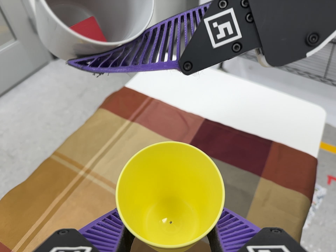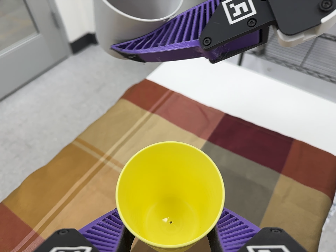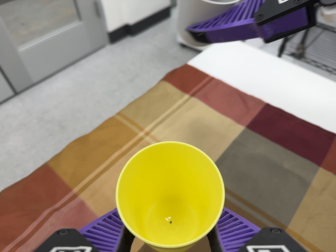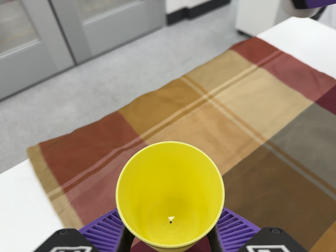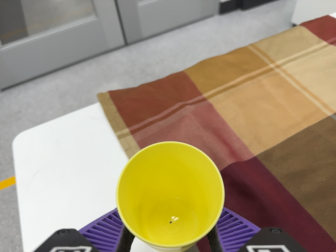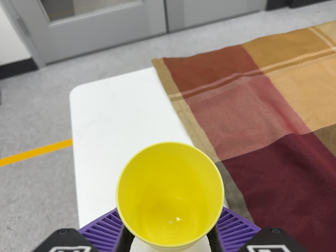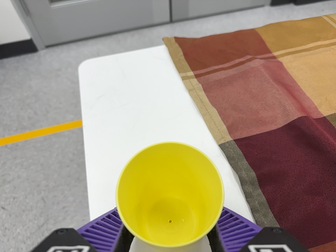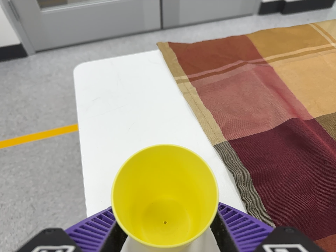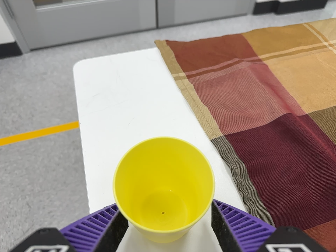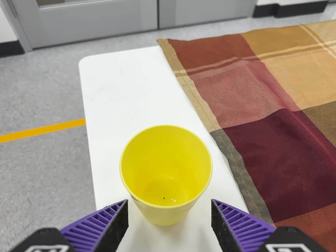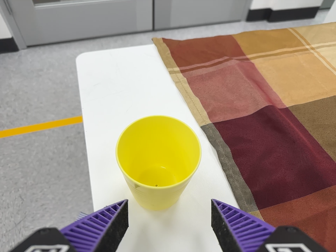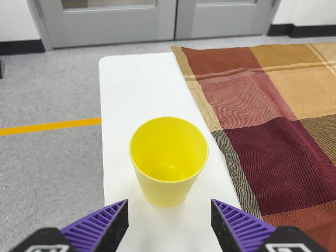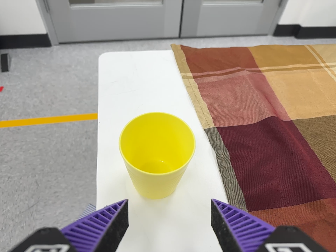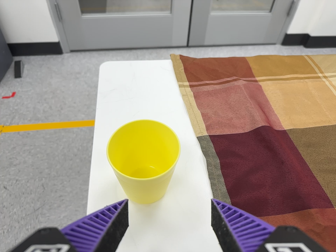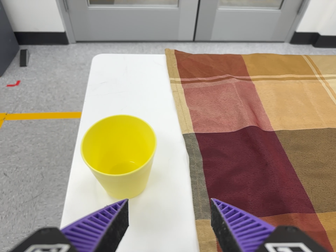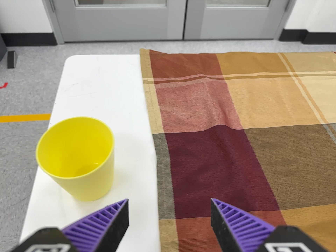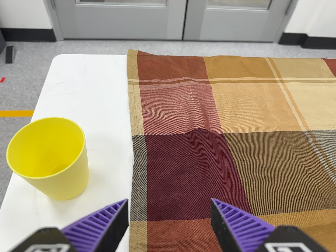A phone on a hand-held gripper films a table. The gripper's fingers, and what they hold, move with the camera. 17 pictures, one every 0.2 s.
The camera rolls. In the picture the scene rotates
clockwise.
0.0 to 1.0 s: The camera swings to its left by about 30 degrees, and the scene slides to the right. It travels toward the bottom of its view and to its left, about 26 cm, so close, fixed things drift upward. It rolls about its line of sight by about 30 degrees, and the scene rotates clockwise.
1.0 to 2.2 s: The camera travels toward the bottom of its view and backward, about 9 cm, so close, fixed things drift upward. It rolls about its line of sight by about 10 degrees, and the scene rotates clockwise.
2.2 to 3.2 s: The camera travels to its right, about 14 cm, so close, fixed things drift to the left.
The film runs backward here.
